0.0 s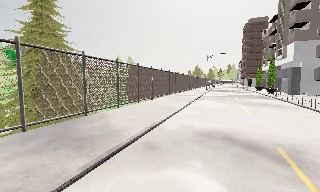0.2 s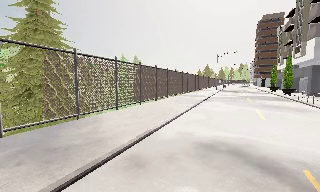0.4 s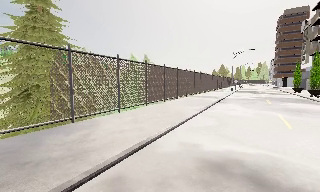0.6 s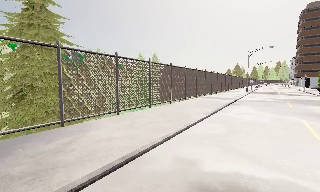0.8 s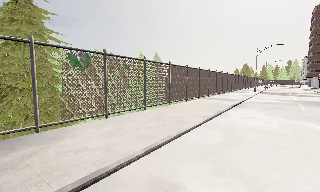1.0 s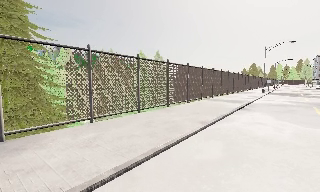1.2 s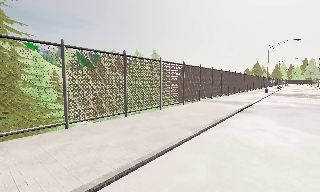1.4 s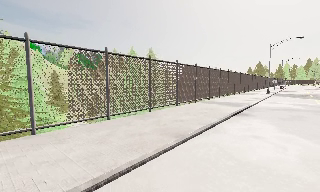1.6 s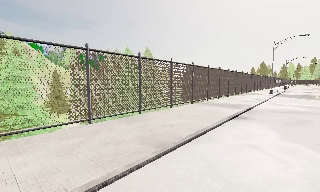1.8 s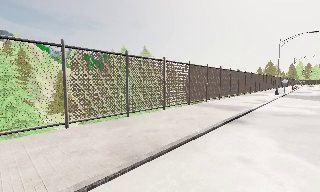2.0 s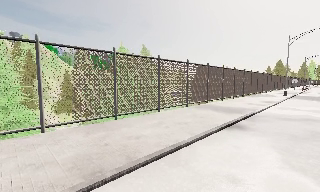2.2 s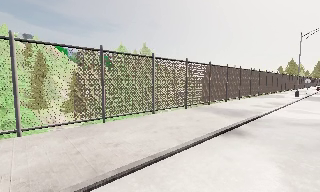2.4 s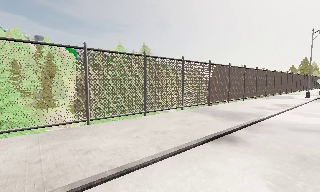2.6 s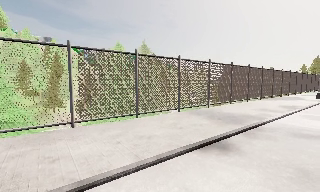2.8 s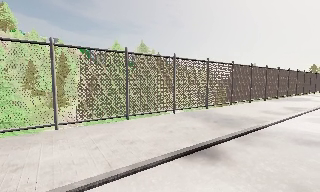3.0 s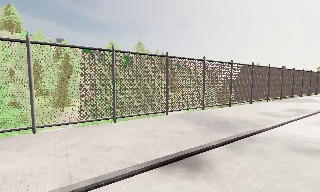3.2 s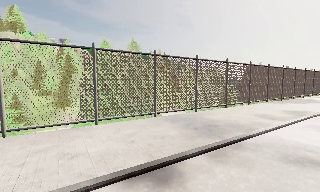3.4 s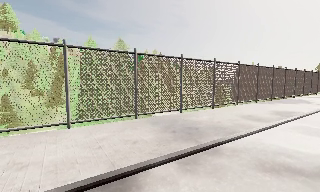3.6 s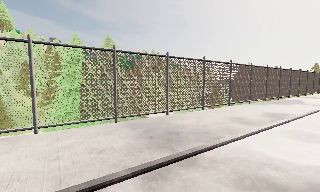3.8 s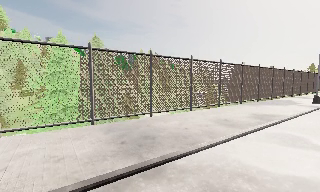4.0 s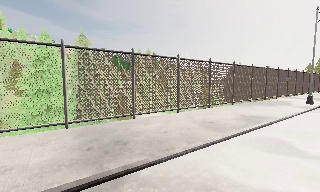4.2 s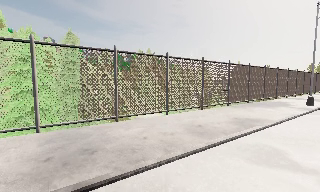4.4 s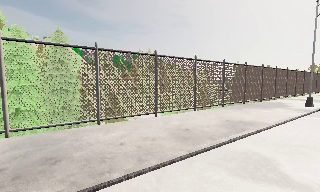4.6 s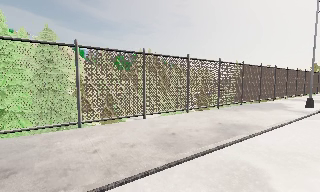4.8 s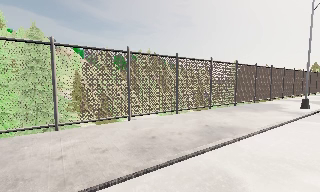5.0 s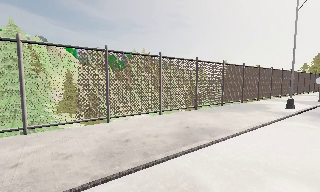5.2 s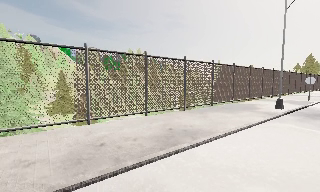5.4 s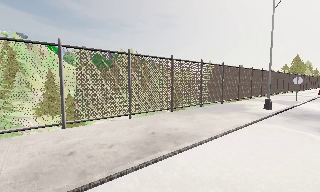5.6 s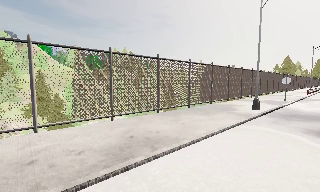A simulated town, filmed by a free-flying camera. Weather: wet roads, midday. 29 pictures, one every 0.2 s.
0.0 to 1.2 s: The camera pans to its left, which is counterclockwise from overhead, by about 20 degrees. It travels forward and to its right, about 7 m, so what stands in front looms larger.
1.2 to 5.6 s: The camera travels to its right and forward, about 18 m, so close, fixed things drift to the left.
The film runs backward here.
